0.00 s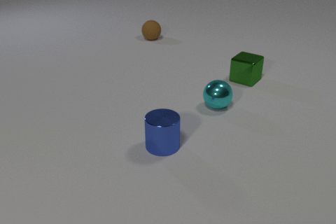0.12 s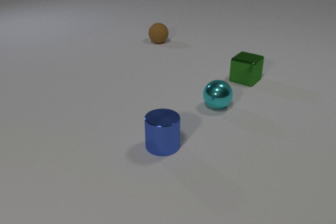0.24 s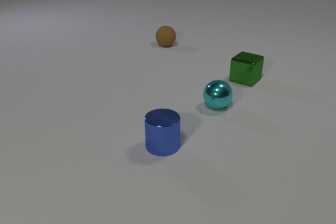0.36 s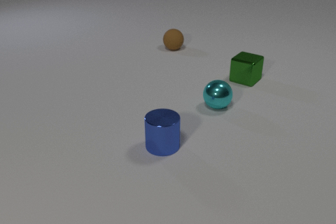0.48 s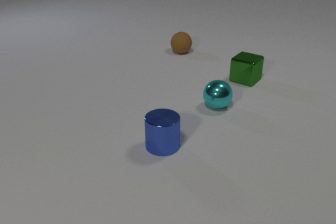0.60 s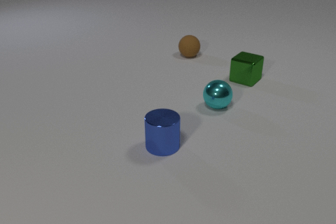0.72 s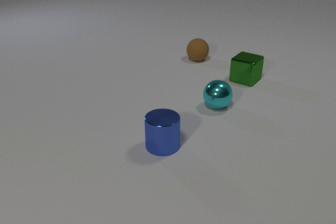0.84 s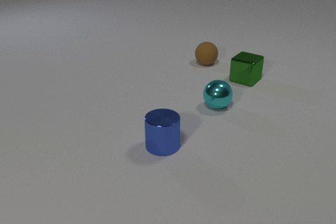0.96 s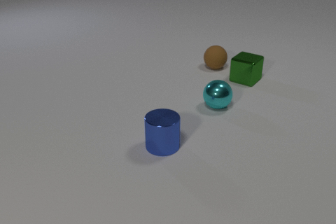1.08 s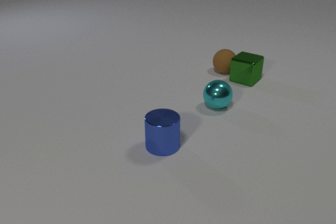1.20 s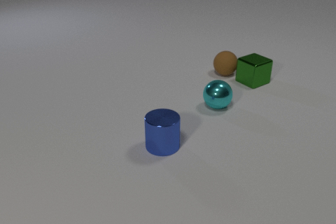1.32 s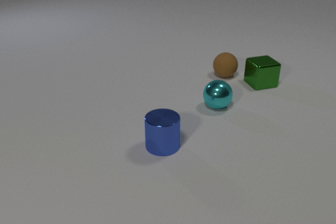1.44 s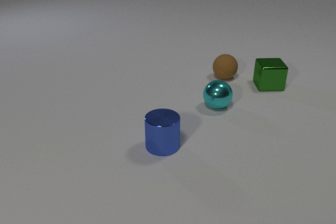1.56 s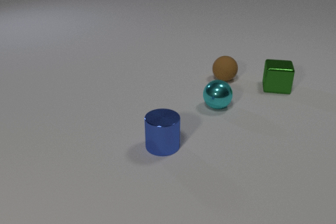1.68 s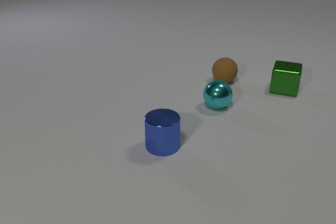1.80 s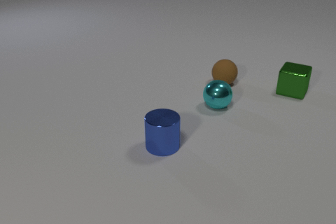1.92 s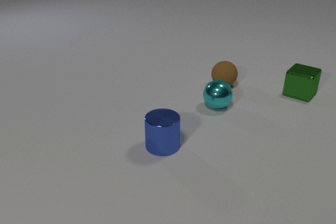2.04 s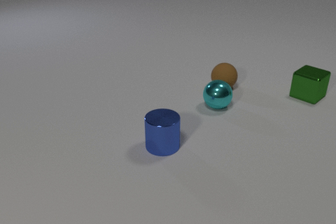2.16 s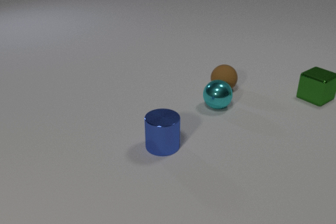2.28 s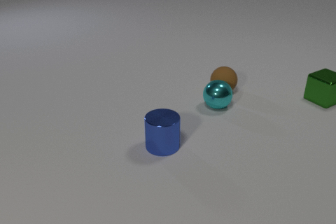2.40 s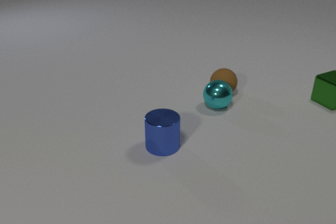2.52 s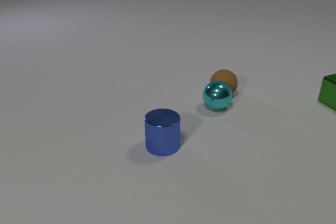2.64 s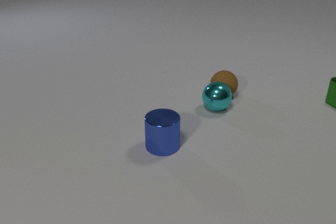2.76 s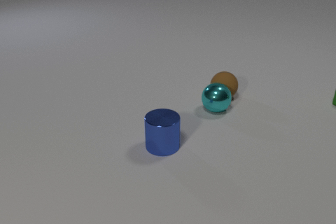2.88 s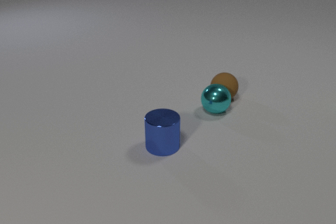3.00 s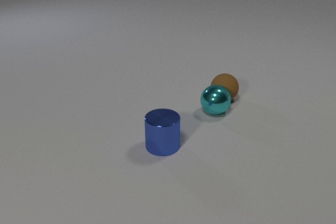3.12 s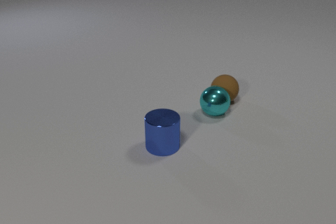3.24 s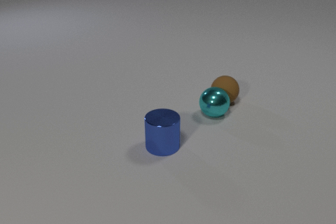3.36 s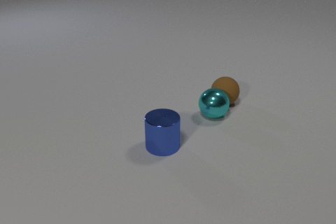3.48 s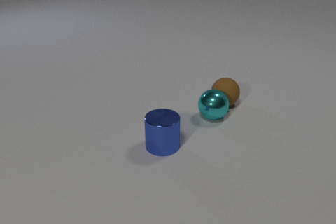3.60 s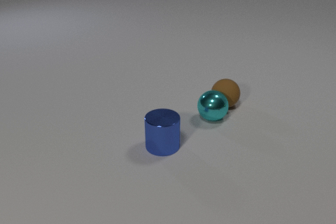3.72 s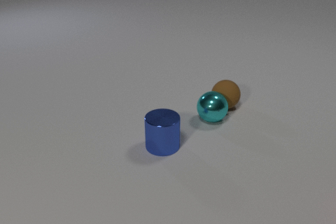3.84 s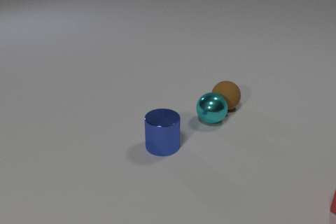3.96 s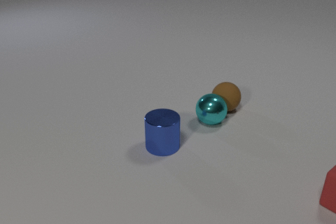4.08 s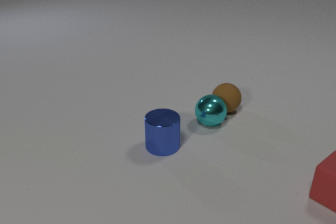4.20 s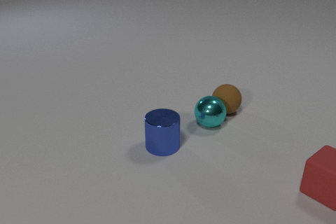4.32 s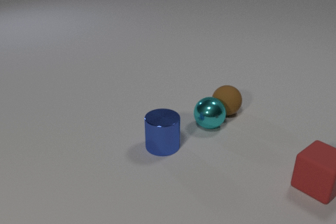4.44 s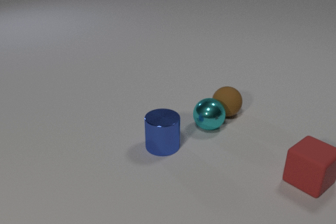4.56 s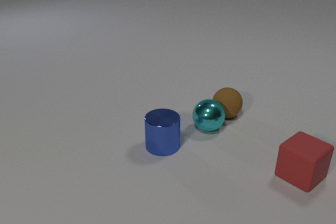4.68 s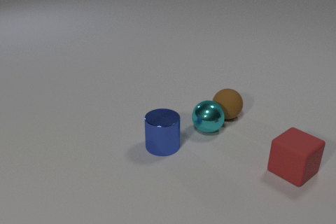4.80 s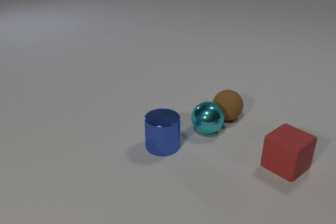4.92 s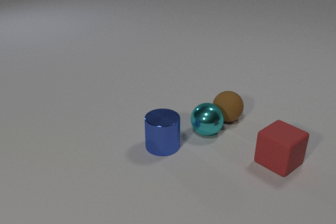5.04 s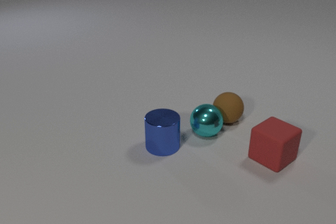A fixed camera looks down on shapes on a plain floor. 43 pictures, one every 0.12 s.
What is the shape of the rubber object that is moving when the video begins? sphere.
What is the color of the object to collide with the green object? brown.
How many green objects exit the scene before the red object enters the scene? 1.
0.00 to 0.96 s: The brown rubber sphere rolls toward the camera and to the right.
0.96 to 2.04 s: The brown rubber sphere rolls toward the camera. The green metal cube slides to the right, spins so that its near face slides to the left, clockwise seen from above. The brown rubber sphere and the green metal cube collide.
2.04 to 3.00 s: The brown rubber sphere rolls toward the camera. The green metal cube slides to the right, spins so that its near face slides to the left, clockwise seen from above, leaves at the right edge. The cyan metal sphere rolls toward the camera. The brown rubber sphere and the cyan metal sphere collide.
3.00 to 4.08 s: The brown rubber sphere rolls toward the camera. The cyan metal sphere rolls toward the camera. The red rubber cube comes in at the right edge, slides to the left and away from the camera.
4.08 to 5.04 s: The brown rubber sphere rolls toward the camera. The cyan metal sphere rolls toward the camera. The red rubber cube slides to the left and away from the camera.
